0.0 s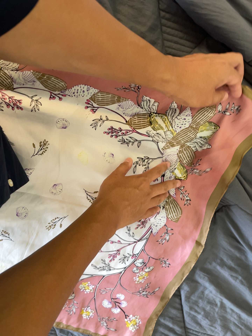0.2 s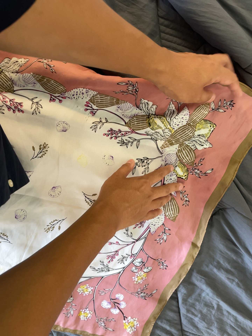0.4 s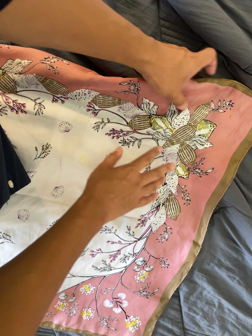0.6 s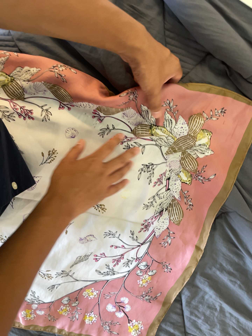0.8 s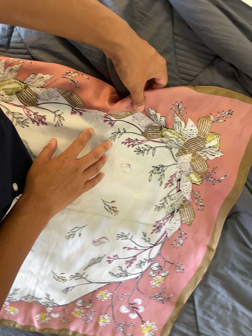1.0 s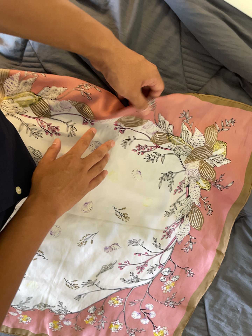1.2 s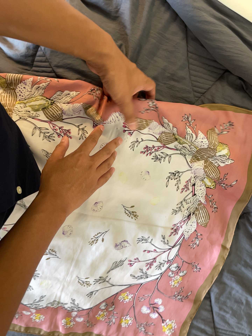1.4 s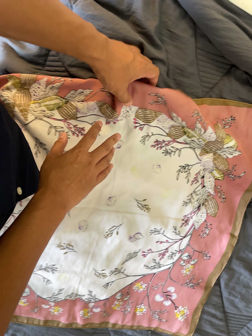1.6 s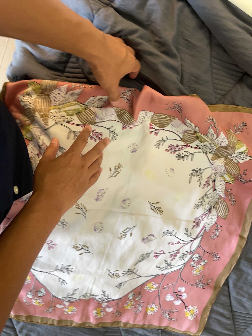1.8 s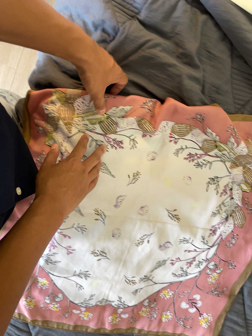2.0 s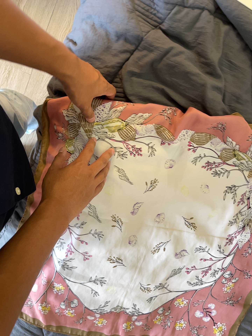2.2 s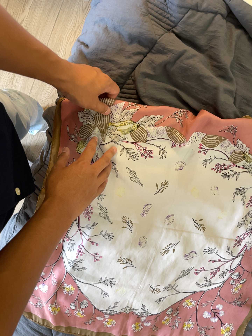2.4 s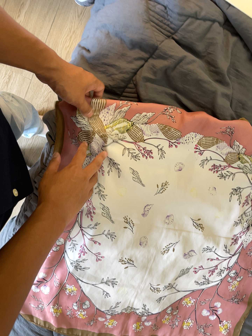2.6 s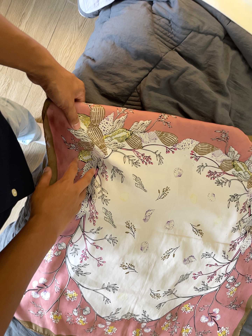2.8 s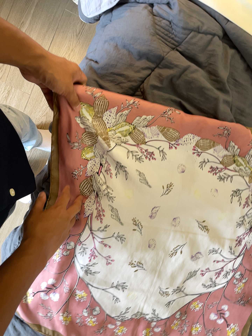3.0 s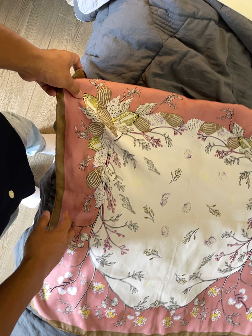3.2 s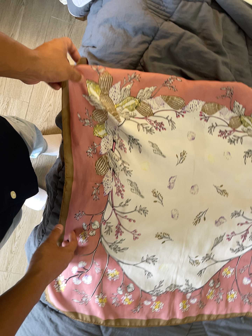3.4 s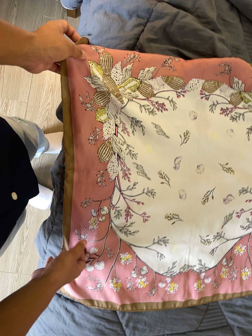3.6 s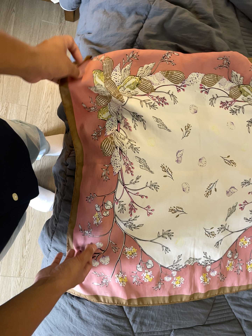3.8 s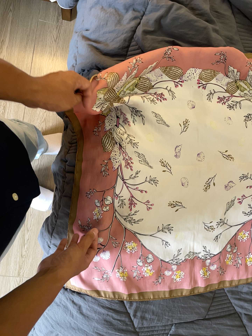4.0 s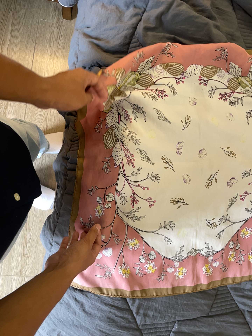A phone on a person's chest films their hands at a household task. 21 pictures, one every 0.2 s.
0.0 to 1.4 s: The camera travels to its left and backward, about 18 cm, so close, fixed things drift to the right.
1.4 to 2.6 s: The camera travels to its left, about 20 cm, so close, fixed things drift to the right.
2.6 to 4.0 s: The camera travels toward the bottom of its view and to its left, about 22 cm, so close, fixed things drift upward. It rolls about its line of sight by about 15 degrees, and the scene rotates counterclockwise.
The film runs forward here.
